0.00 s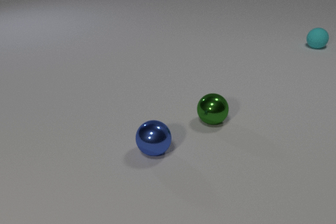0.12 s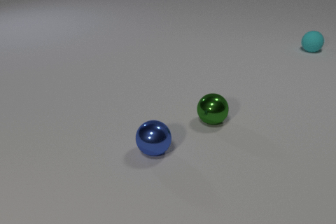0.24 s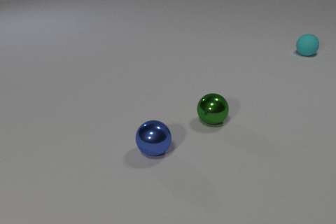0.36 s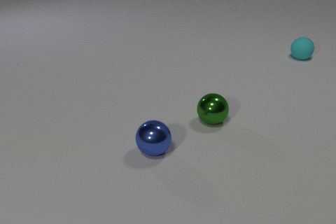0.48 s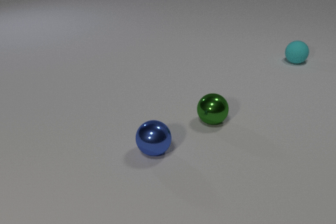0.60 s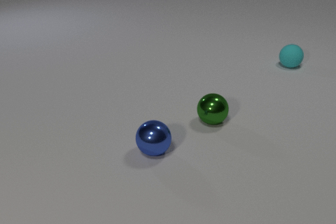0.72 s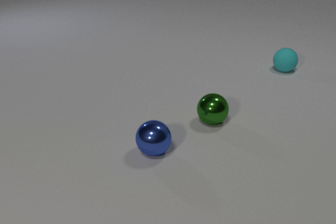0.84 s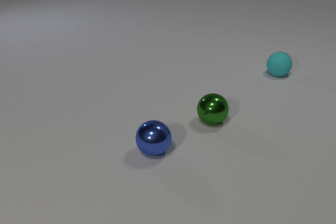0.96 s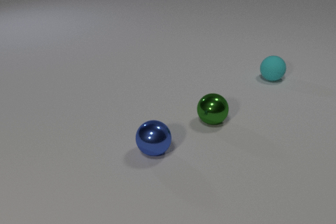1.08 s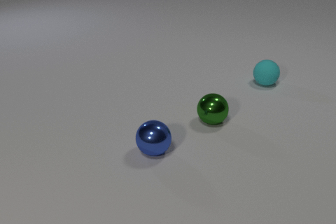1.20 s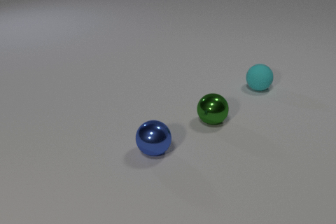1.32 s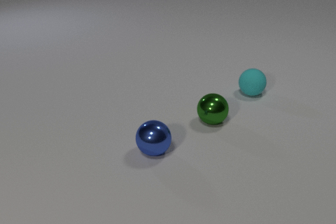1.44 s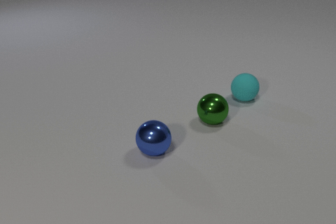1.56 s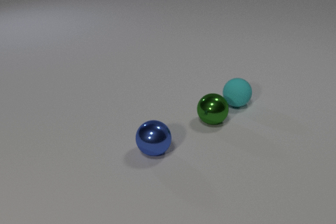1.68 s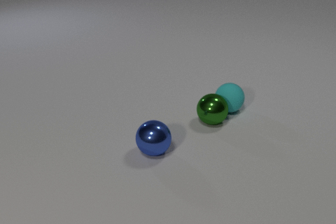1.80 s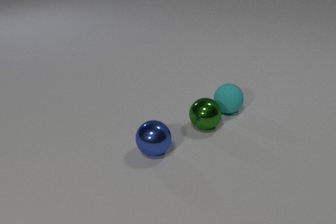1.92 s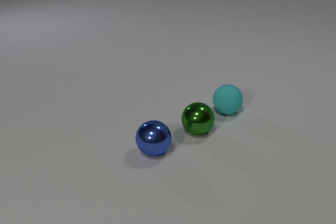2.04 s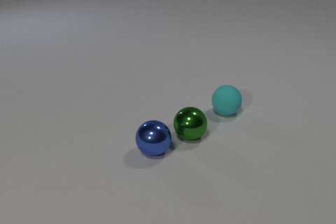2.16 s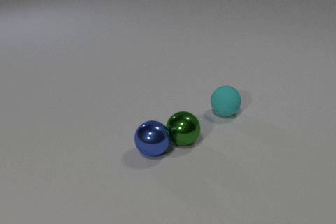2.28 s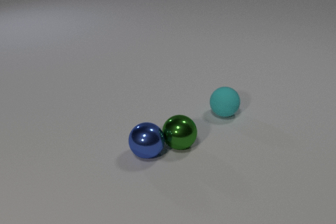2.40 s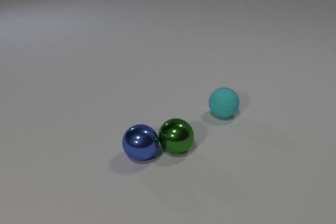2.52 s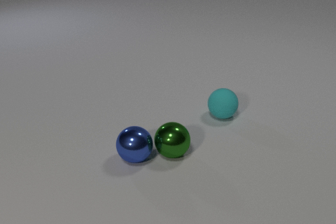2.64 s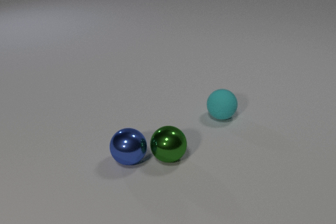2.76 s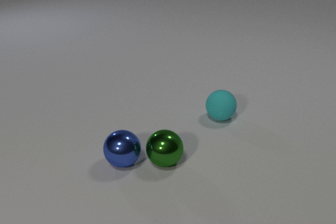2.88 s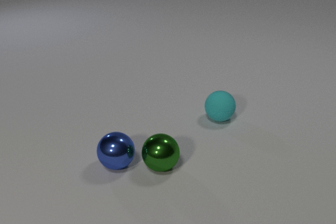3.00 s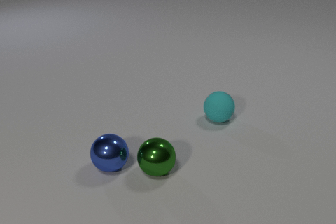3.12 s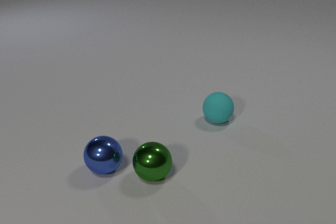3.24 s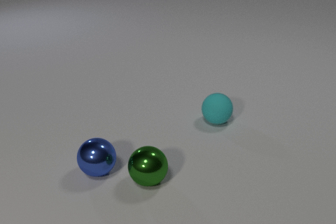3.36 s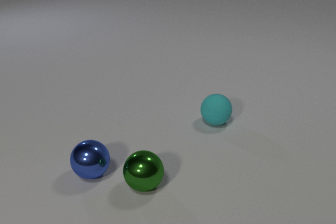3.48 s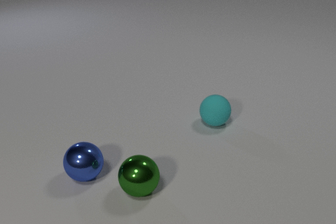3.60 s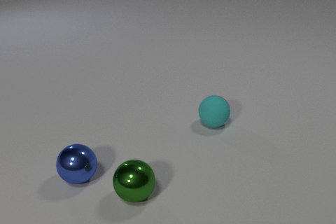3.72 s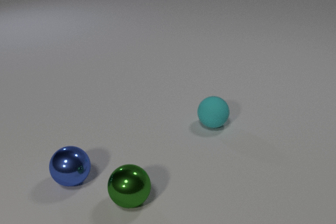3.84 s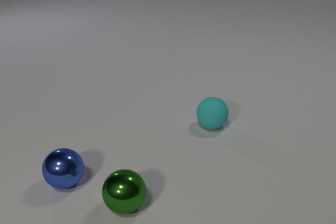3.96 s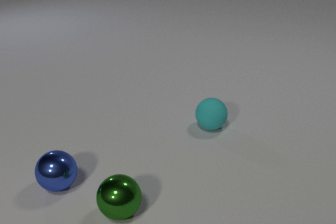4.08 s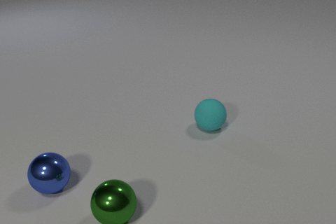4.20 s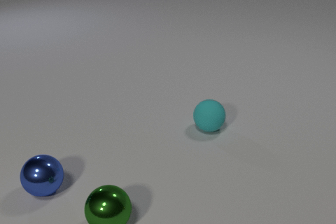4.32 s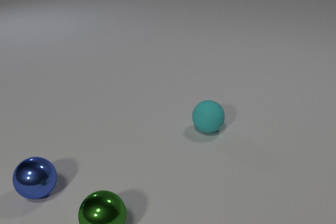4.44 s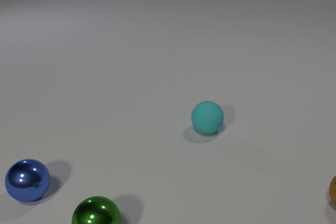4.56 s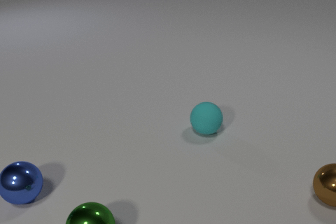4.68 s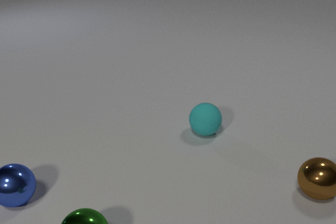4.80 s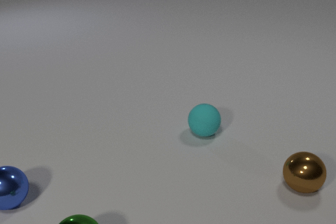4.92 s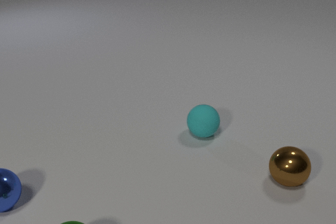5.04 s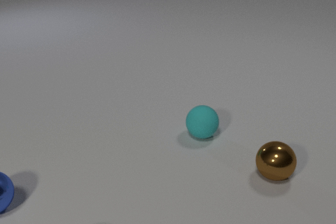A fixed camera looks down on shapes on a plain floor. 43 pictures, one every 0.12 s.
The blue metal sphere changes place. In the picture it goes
to the left.
The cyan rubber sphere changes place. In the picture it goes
toward the camera.
0.00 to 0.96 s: The cyan rubber sphere rolls toward the camera.
0.96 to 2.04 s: The cyan rubber sphere rolls toward the camera and to the left. The green metal sphere rolls toward the camera and to the left. The cyan rubber sphere and the green metal sphere collide.
2.04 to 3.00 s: The cyan rubber sphere rolls toward the camera and to the left. The green metal sphere rolls toward the camera and to the left. The blue metal sphere rolls to the left and toward the camera. The green metal sphere and the blue metal sphere collide.
3.00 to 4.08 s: The cyan rubber sphere rolls toward the camera and to the left. The green metal sphere rolls toward the camera and to the left. The blue metal sphere rolls to the left.
4.08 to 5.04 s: The cyan rubber sphere rolls toward the camera and to the left. The green metal sphere rolls toward the camera and to the left, leaves at the bottom edge. The blue metal sphere rolls to the left. The brown metal sphere comes in at the right edge, rolls to the left.
What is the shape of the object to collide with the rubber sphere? sphere.
What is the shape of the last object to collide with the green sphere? sphere.
What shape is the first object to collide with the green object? sphere.
